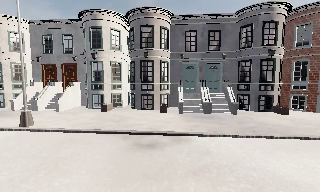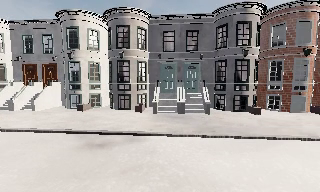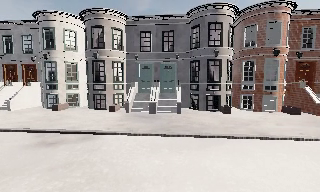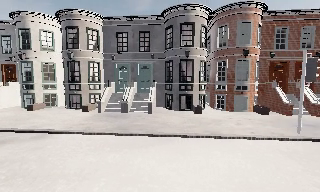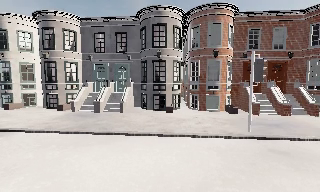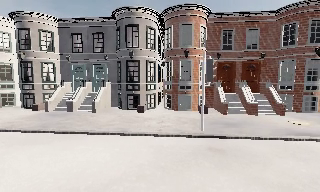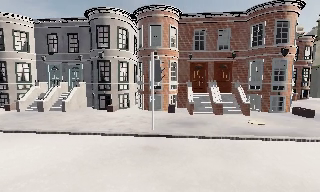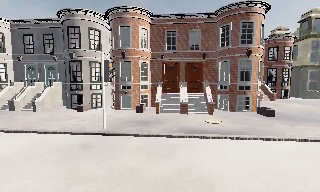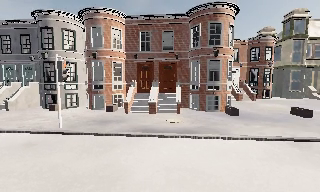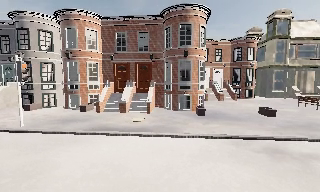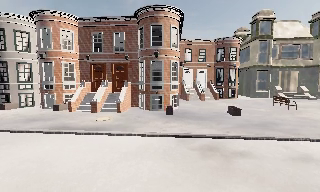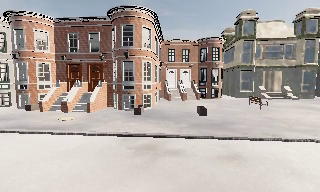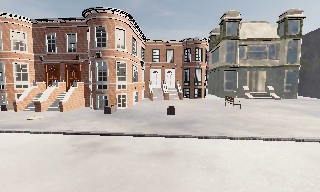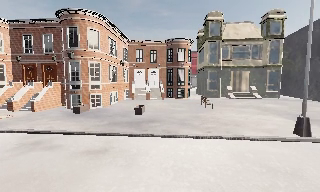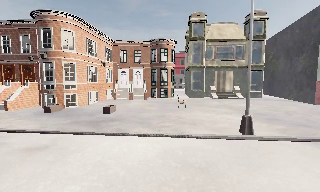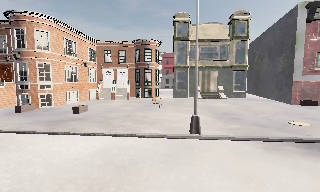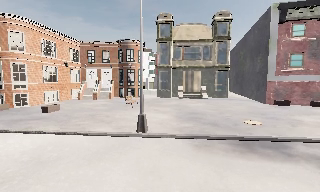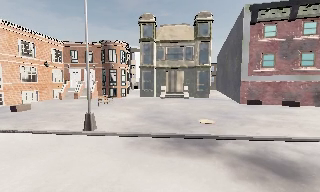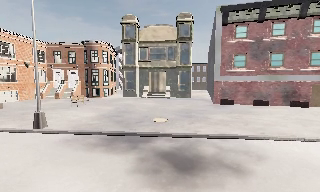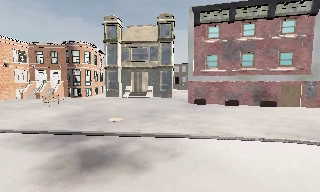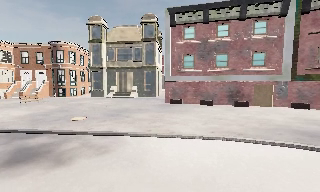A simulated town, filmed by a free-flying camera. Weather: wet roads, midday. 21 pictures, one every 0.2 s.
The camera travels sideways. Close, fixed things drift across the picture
to the left.
0.0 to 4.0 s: The camera travels to its right, about 40 m, so close, fixed things drift to the left.
The film runs forward here.
